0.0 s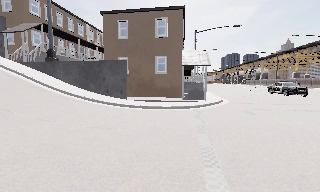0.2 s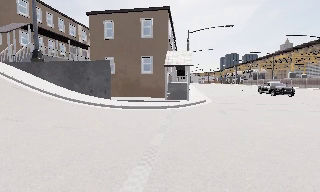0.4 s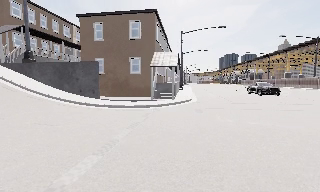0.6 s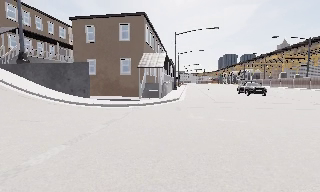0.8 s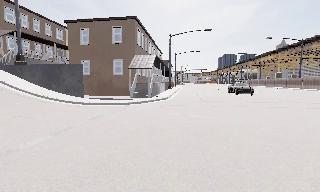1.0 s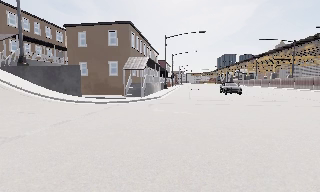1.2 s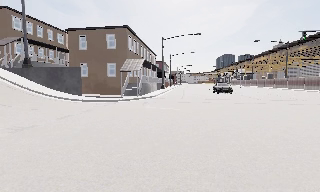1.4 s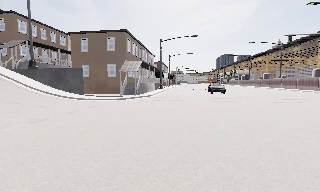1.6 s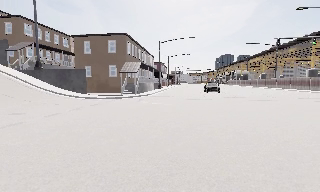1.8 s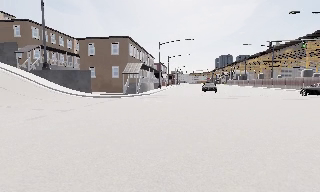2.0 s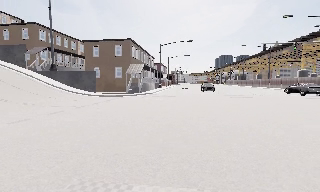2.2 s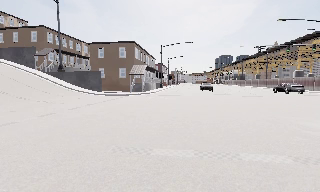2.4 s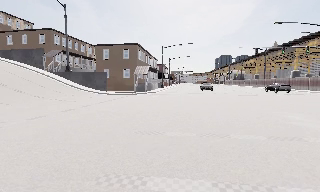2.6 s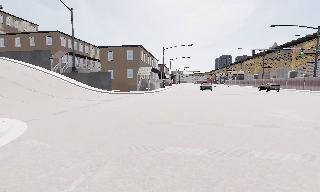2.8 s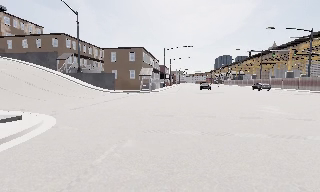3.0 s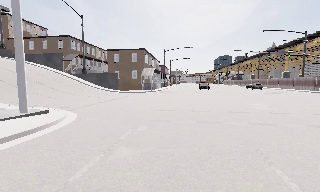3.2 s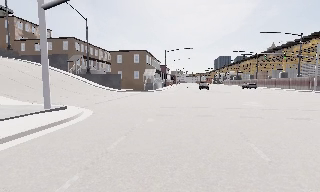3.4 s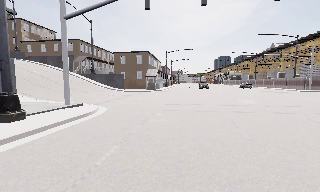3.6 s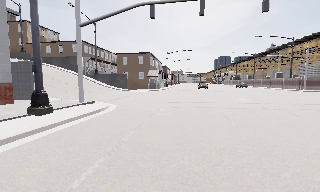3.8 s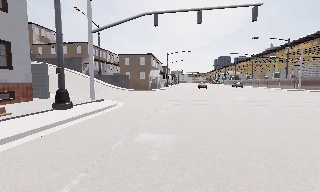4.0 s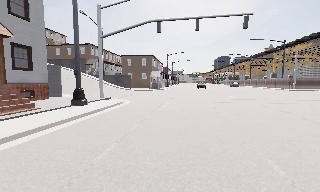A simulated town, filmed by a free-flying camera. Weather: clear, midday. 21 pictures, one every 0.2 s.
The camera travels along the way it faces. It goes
backward.
0.0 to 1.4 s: The camera travels to its right and backward, about 8 m, so close, fixed things drift to the left.
1.4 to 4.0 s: The camera travels backward, about 17 m, so what stands in front gets smaller.
The film runs forward here.
